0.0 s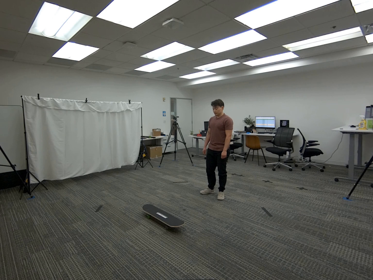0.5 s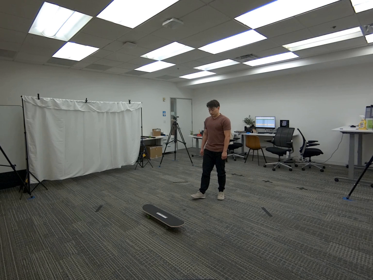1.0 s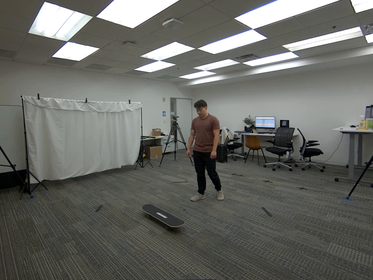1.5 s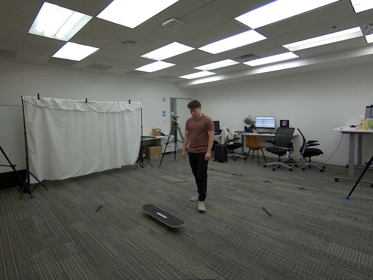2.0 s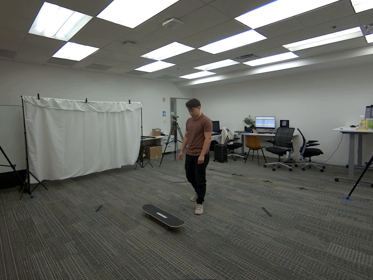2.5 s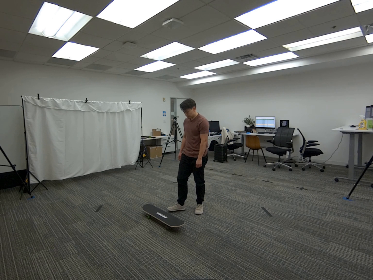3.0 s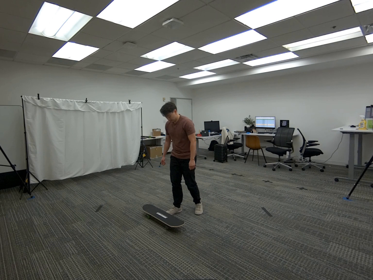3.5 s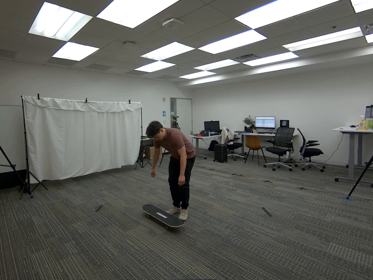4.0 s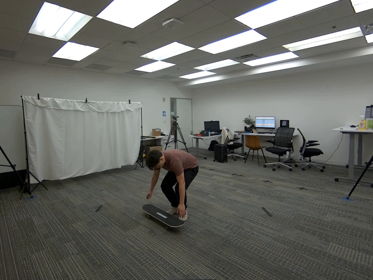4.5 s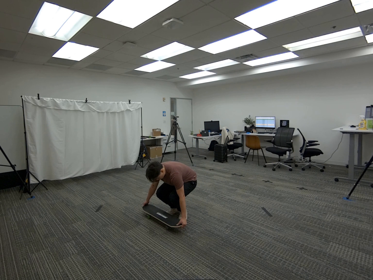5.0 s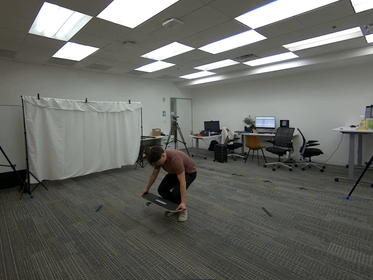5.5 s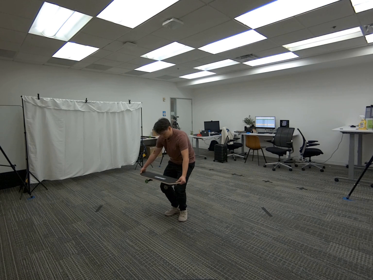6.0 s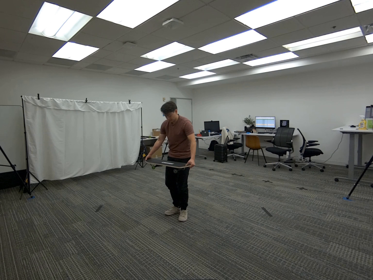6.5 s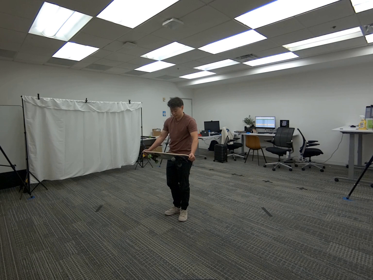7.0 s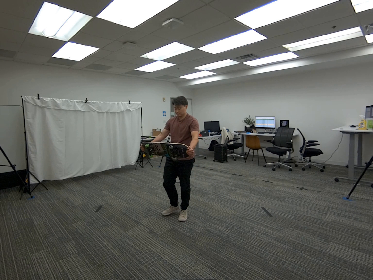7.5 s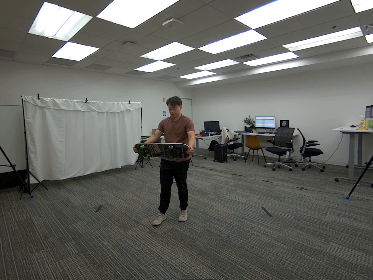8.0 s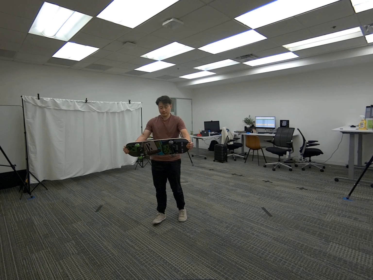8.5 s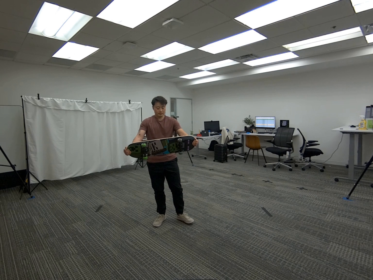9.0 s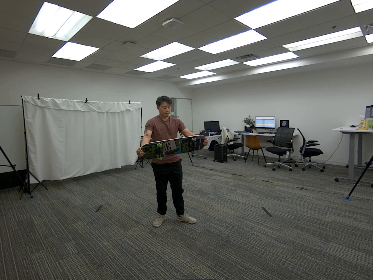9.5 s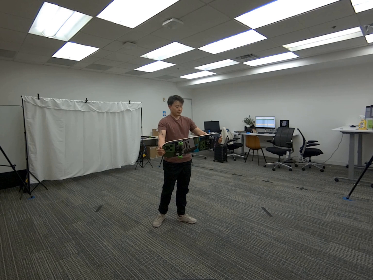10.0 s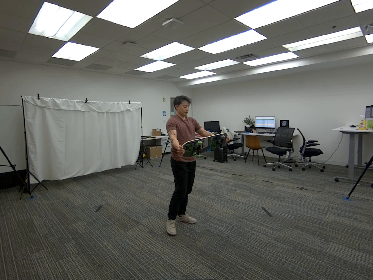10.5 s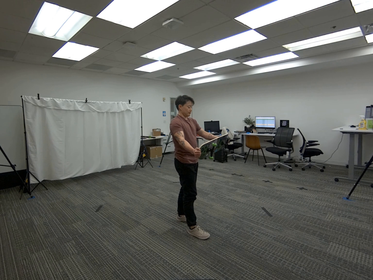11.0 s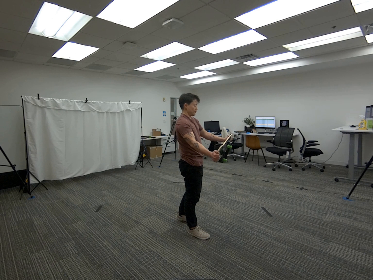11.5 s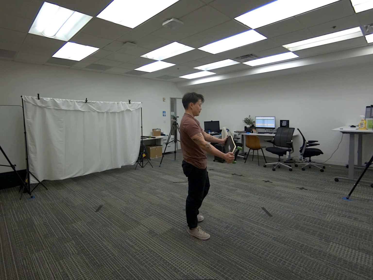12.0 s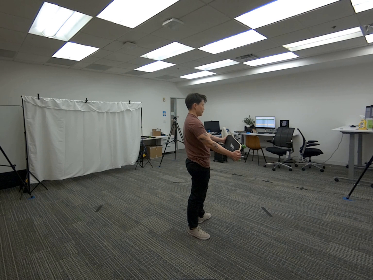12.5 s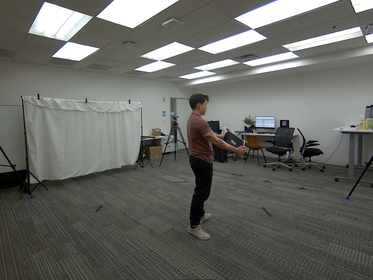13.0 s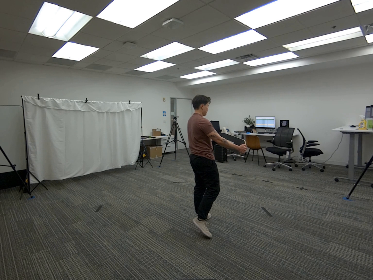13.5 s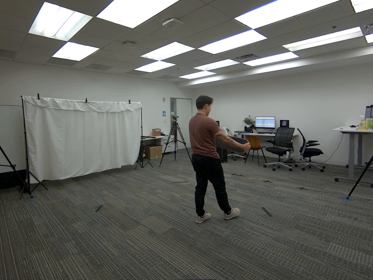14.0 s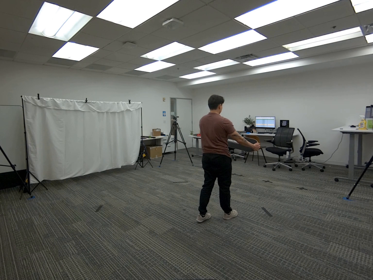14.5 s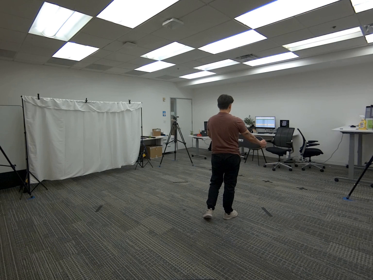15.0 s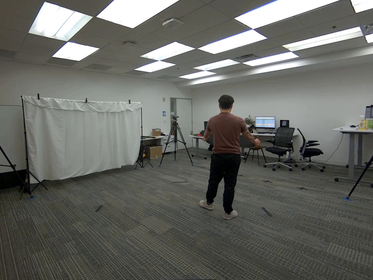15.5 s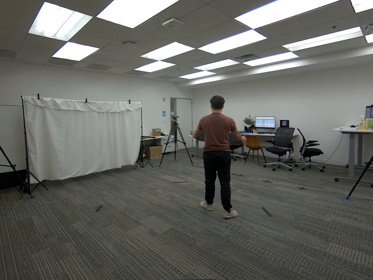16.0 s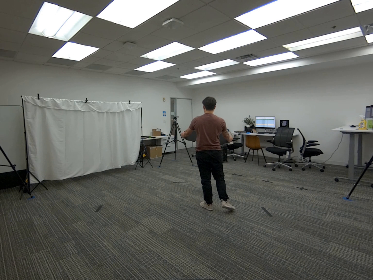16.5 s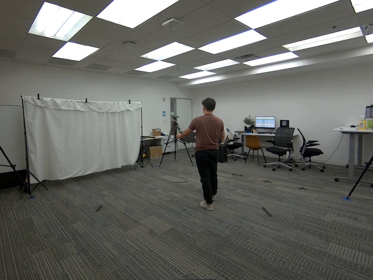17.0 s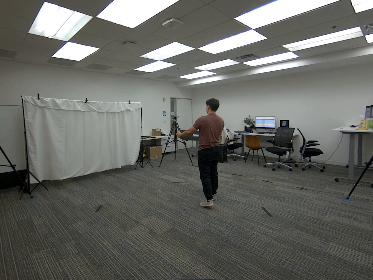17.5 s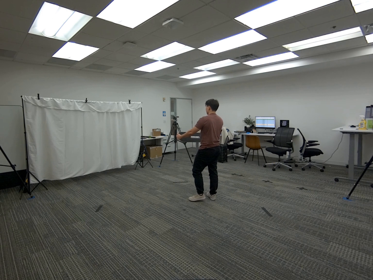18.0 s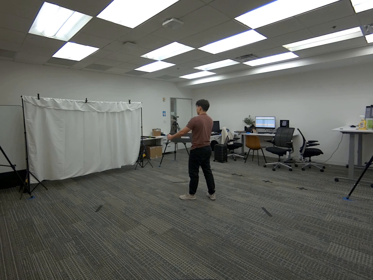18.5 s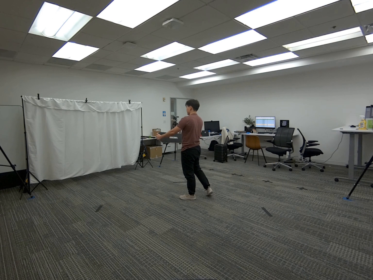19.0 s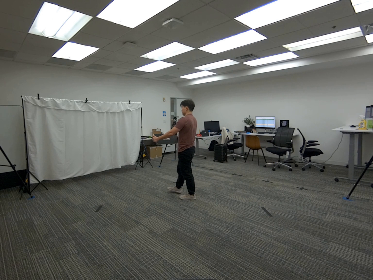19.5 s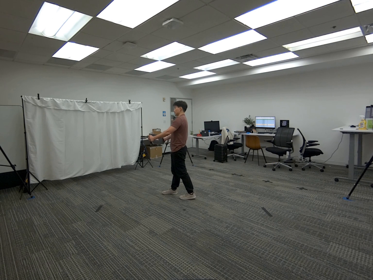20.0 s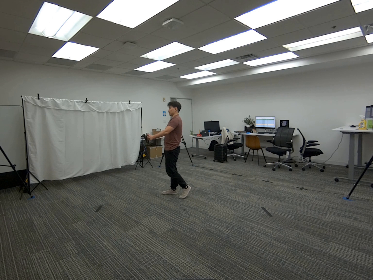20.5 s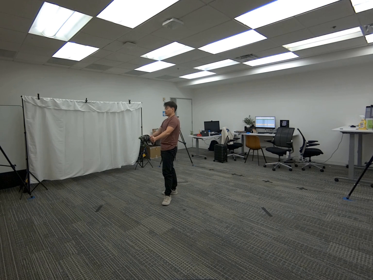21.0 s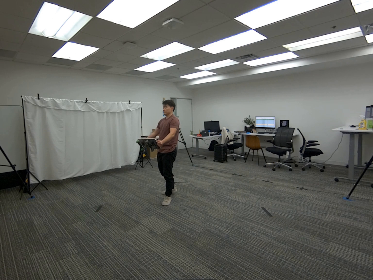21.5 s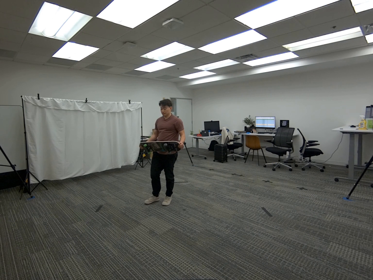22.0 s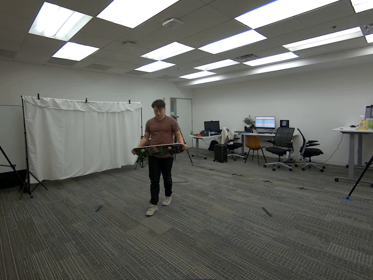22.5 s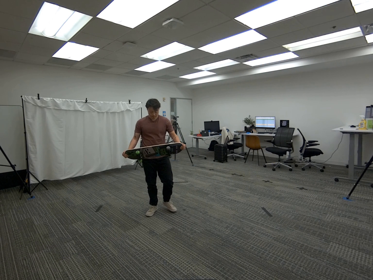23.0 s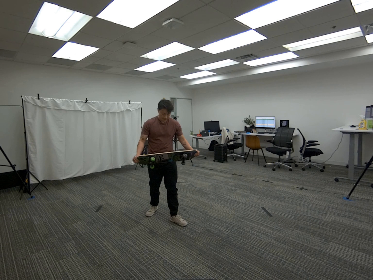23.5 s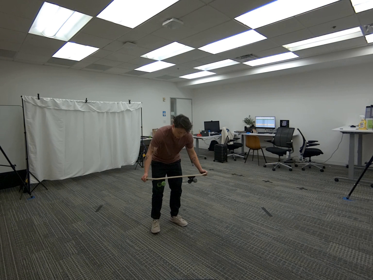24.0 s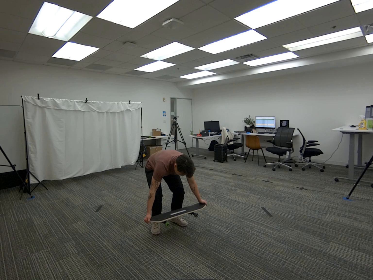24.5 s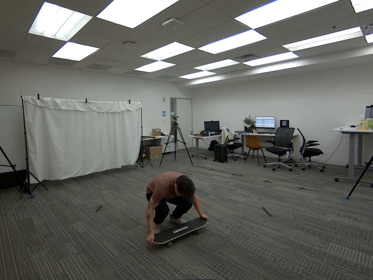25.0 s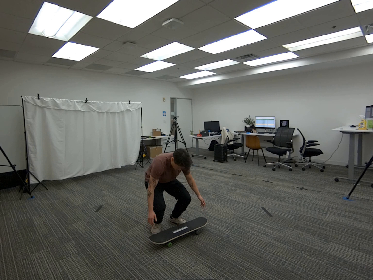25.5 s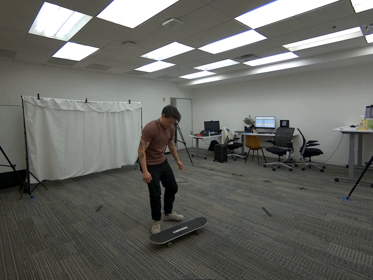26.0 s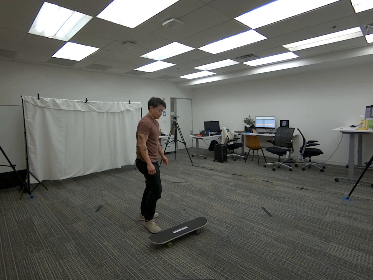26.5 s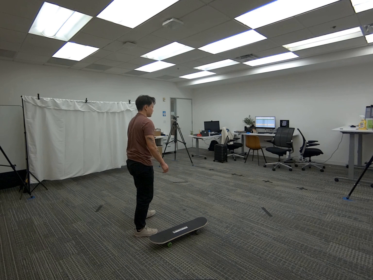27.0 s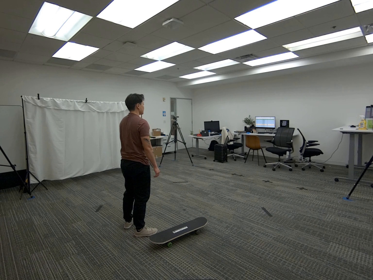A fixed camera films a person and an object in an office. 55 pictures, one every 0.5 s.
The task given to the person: Walk to the skateboard on the ground. Pick up the skateboard with both hands and keep the skateboard in front of you, while keeping your arms and elbows straight, and walk around the bounding area. Place skateboard back on the ground when finish.
